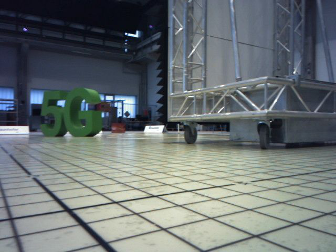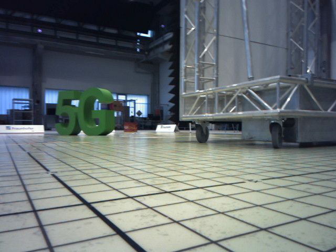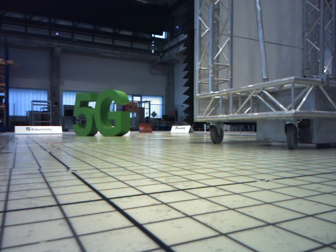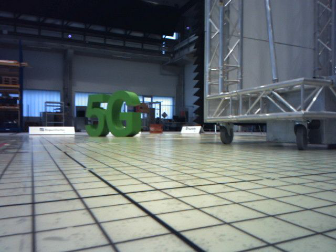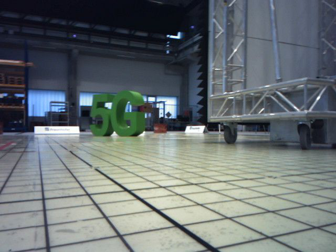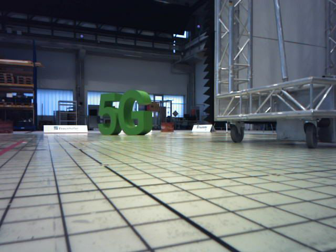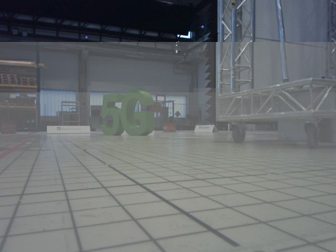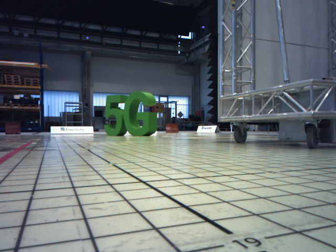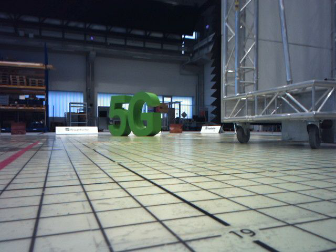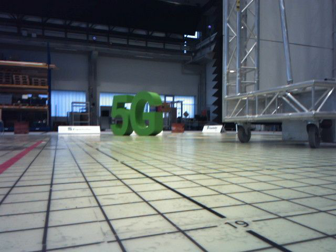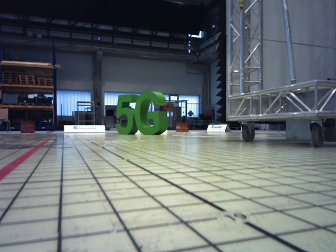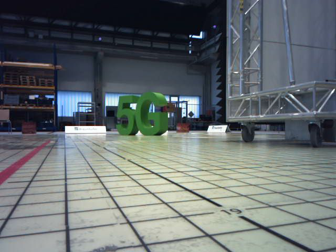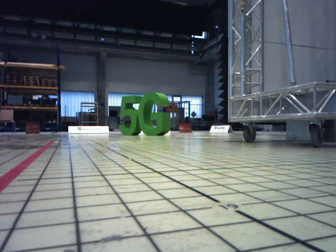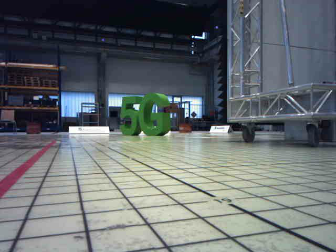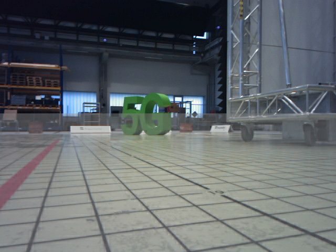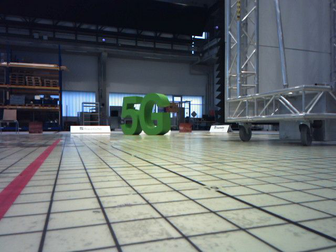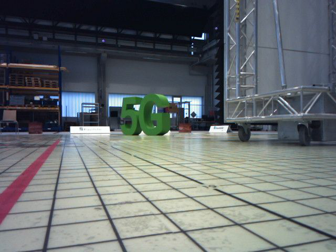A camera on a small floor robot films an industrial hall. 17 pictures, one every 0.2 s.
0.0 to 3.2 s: The camera pans to its left, which is counterclockwise from overhead, by about 15 degrees. It travels backward, about 0.6 m, so what stands in front gets smaller.
The film runs backward here.
